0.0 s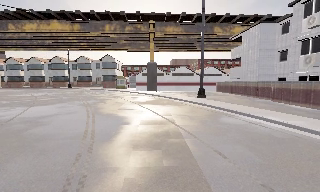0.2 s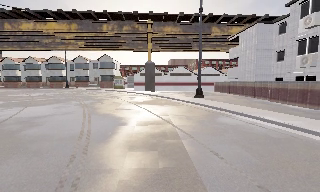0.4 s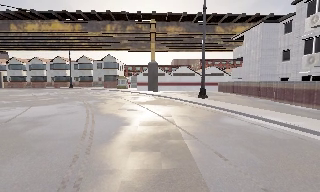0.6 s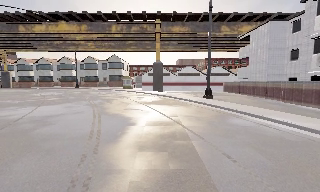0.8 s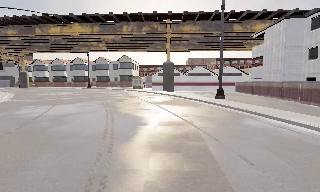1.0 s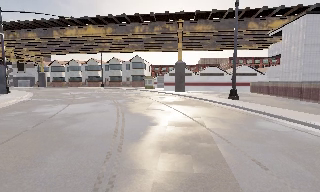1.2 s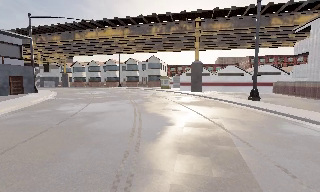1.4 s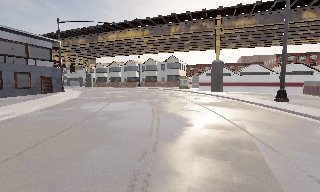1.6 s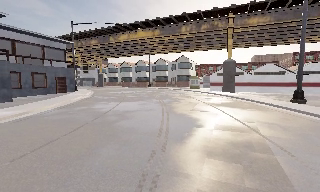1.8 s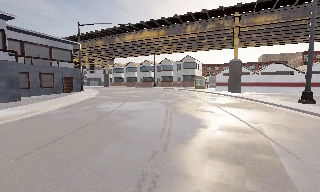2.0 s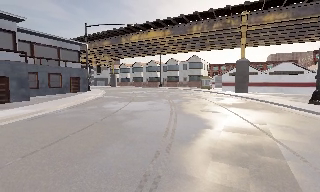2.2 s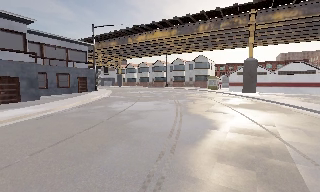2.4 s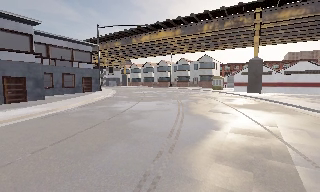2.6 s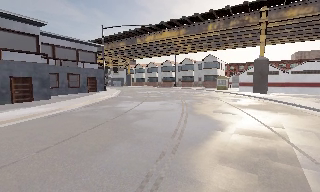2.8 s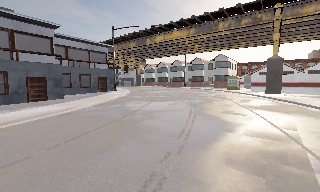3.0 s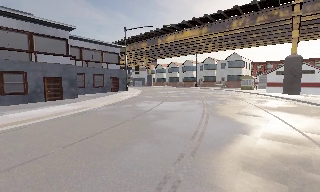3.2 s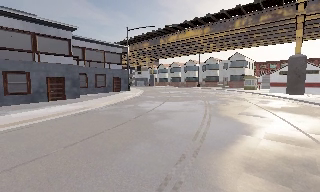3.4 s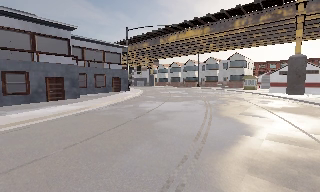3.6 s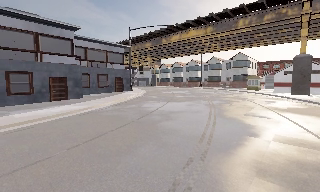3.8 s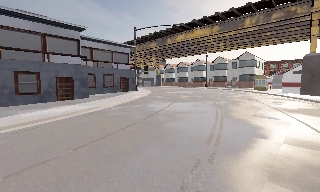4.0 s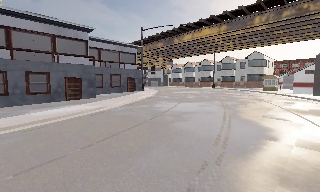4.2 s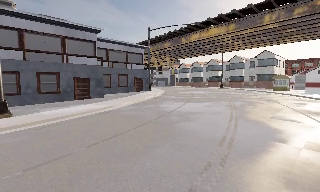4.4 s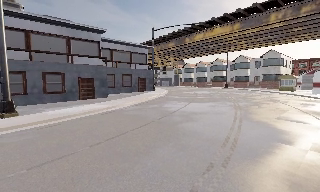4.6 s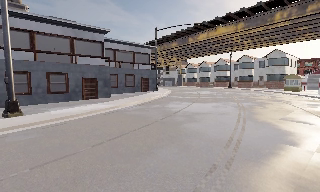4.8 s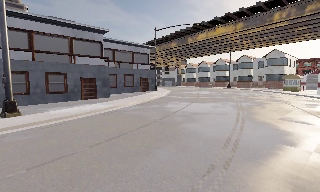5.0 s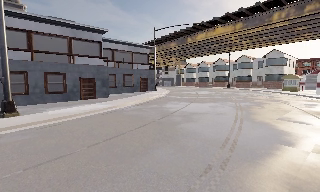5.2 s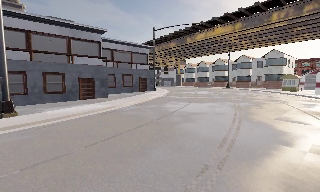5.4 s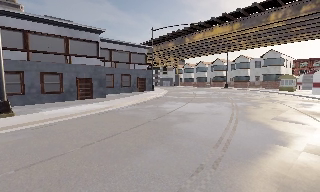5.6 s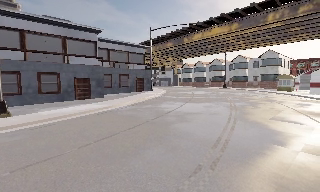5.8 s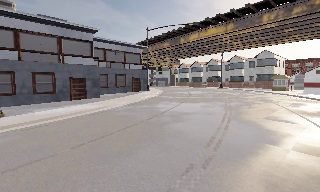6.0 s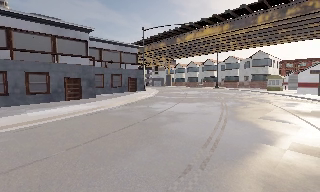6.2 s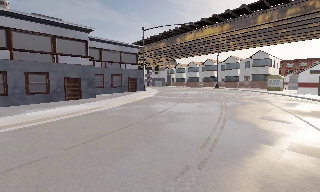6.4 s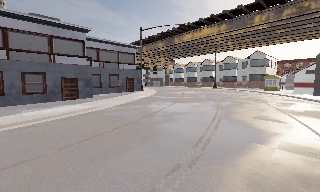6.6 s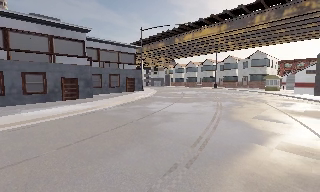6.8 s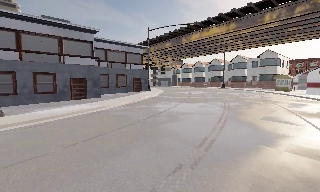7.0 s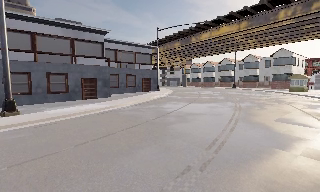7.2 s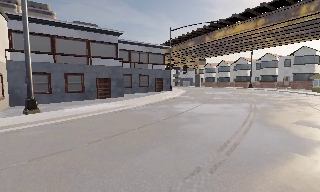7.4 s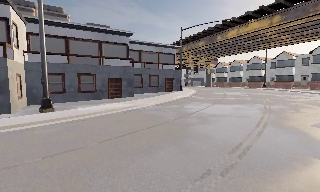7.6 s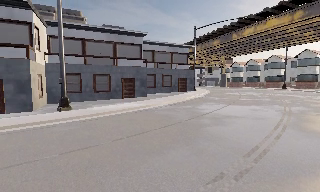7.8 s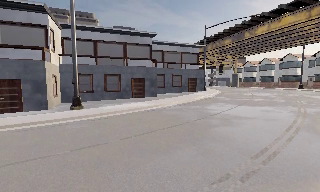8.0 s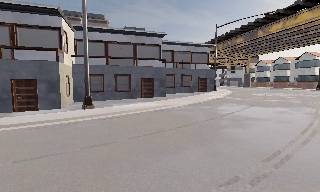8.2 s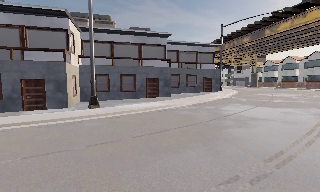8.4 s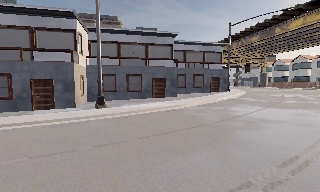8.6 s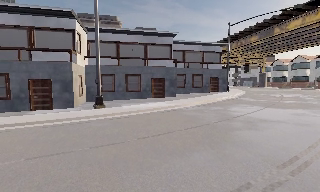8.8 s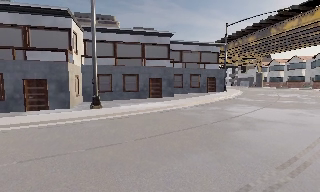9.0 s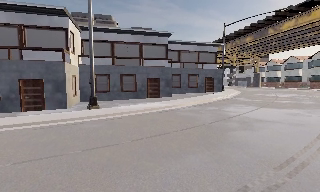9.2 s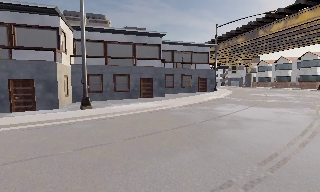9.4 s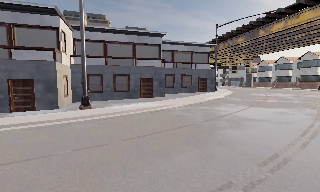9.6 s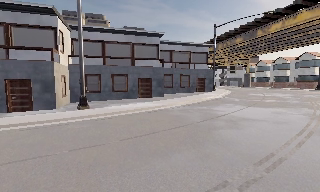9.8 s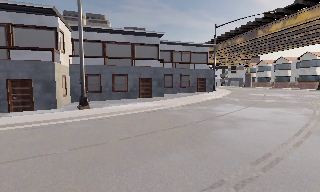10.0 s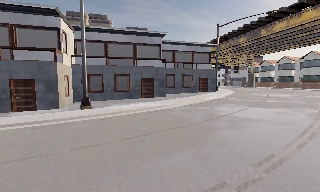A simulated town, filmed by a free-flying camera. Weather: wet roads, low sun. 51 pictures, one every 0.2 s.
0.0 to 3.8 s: The camera pans to its left, which is counterclockwise from overhead, by about 45 degrees. It travels forward, about 1 m.
3.8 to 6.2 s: The camera travels to its right, about 0.5 m.
6.2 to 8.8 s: The scene slides to the right, as the camera pans about 30 degrees to its left. It travels to its right, about 0.5 m.
8.8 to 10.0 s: The camera shifts only a little, or ends up much as it began.
The film runs forward here.
